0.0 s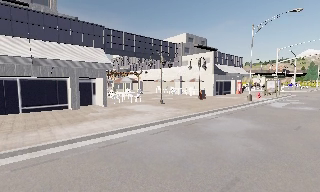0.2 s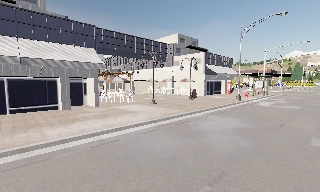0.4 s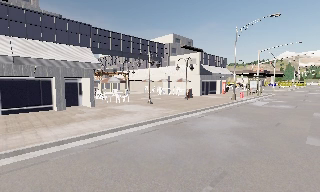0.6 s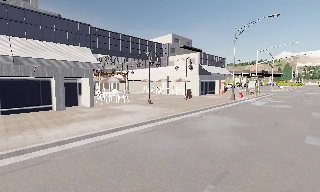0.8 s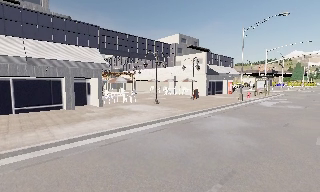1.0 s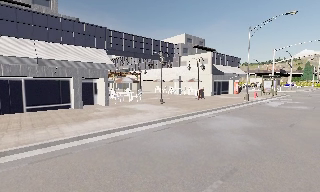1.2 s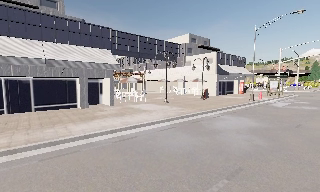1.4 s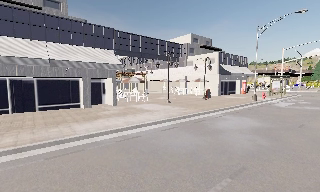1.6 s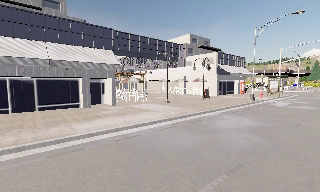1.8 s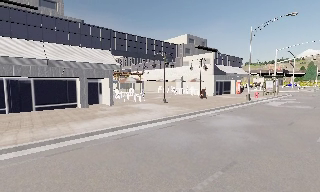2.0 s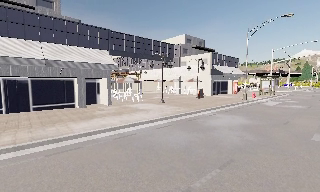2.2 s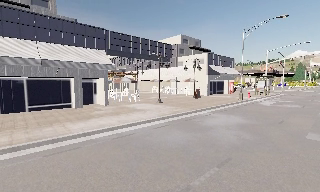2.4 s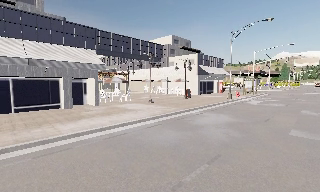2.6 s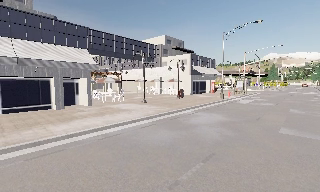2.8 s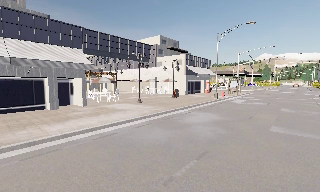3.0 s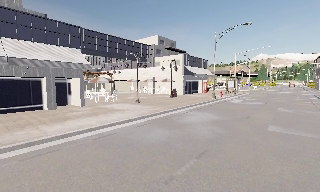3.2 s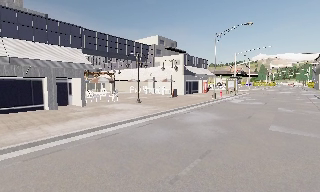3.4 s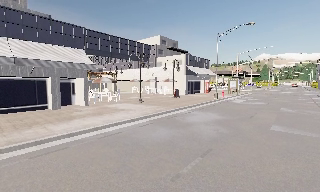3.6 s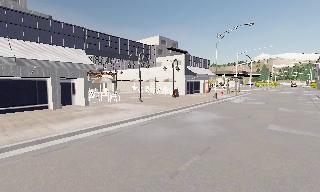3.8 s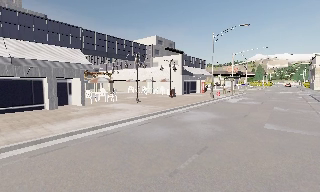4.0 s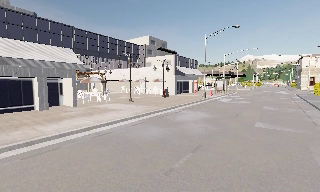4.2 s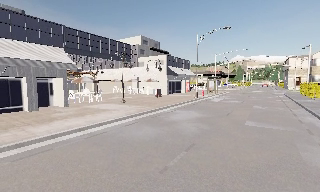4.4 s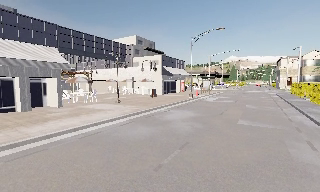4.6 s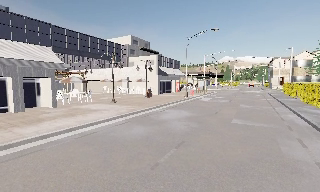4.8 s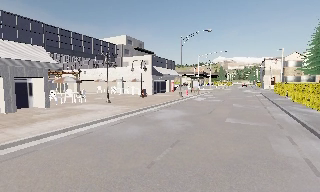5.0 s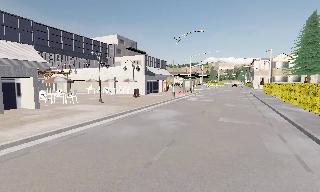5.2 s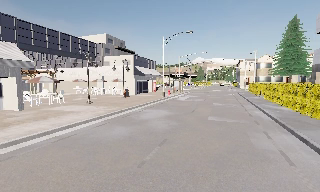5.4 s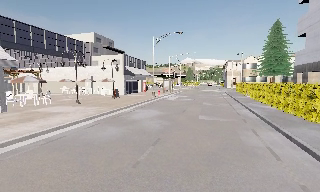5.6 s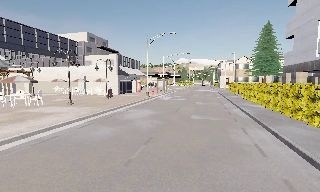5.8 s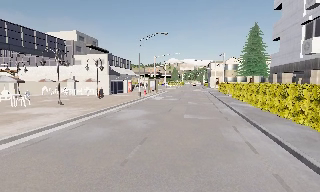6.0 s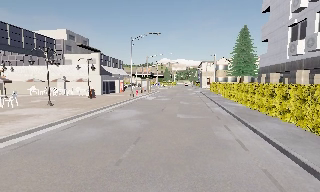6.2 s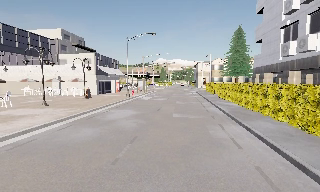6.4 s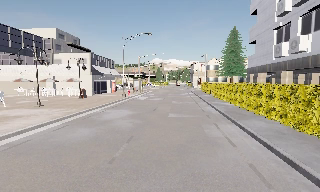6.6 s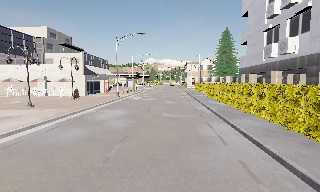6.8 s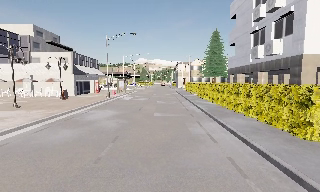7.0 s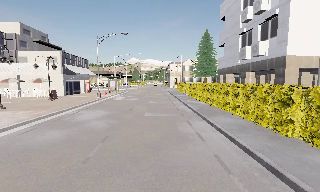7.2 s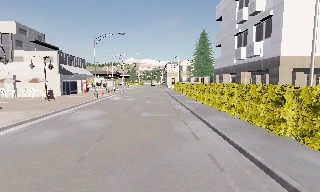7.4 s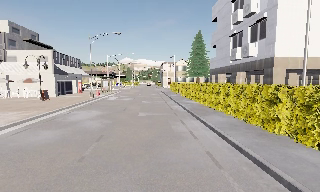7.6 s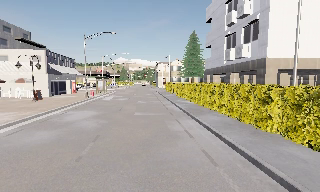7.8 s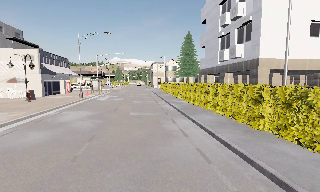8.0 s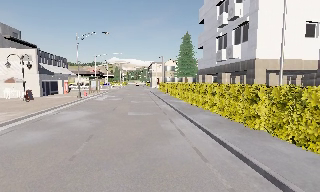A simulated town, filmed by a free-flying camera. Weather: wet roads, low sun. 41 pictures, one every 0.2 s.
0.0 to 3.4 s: The scene slides to the left, as the camera pans about 10 degrees to its right. It travels backward and to its left, about 1.5 m, so what stands in front gets smaller.
3.4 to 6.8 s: The scene slides to the left, as the camera pans about 40 degrees to its right. It travels backward and to its left, about 1.5 m.
6.8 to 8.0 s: The camera shifts only a little, or ends up much as it began.
The film runs backward here.
